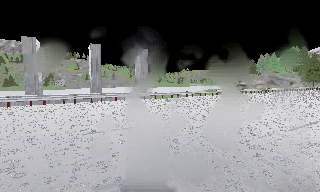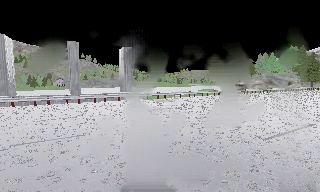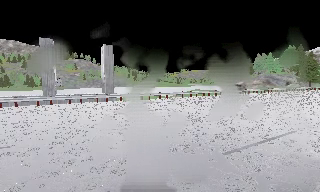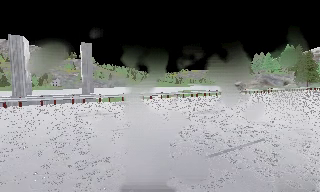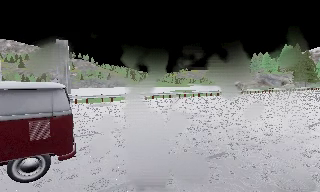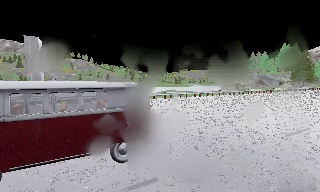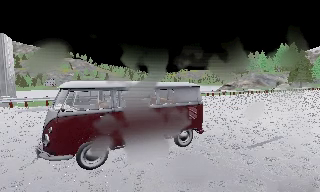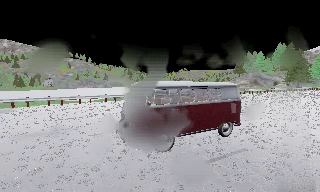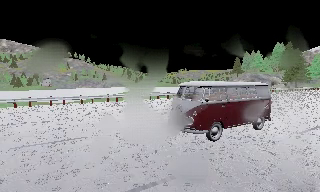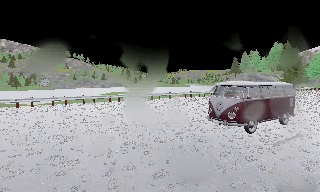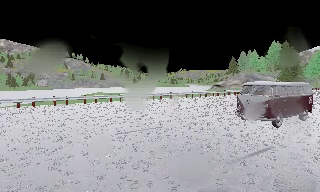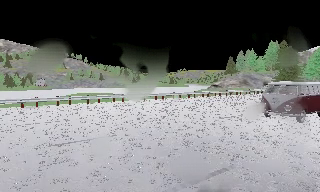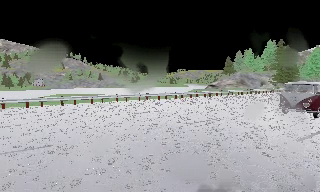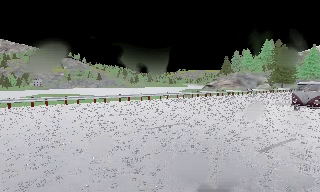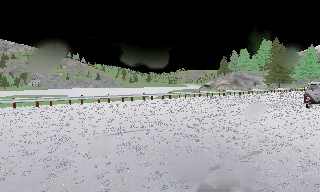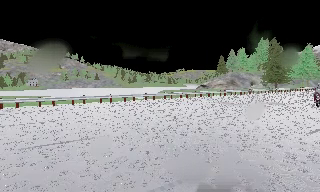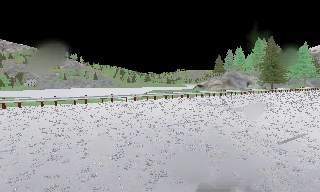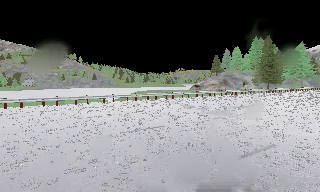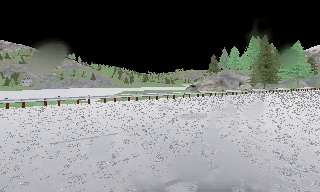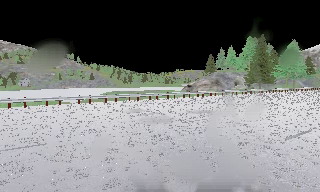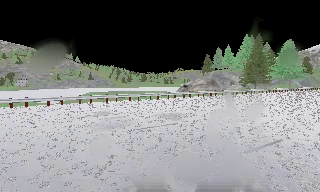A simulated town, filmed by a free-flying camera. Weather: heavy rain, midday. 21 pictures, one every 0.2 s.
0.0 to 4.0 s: The camera travels to its right and forward, about 40 m, so close, fixed things drift to the left.
The film runs backward here.
